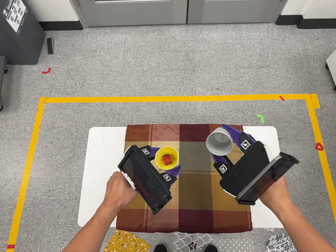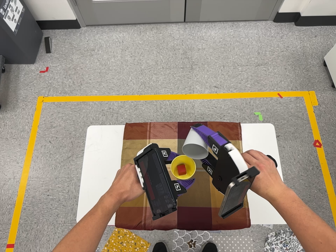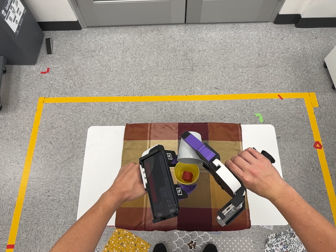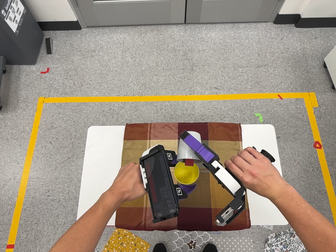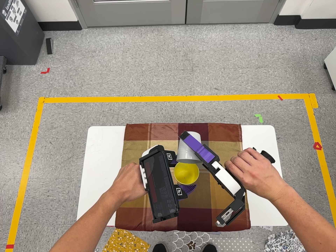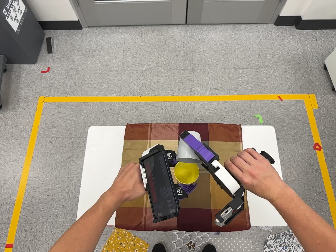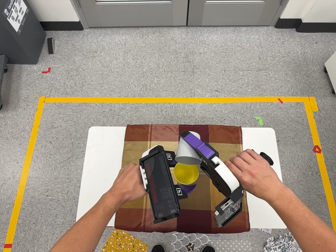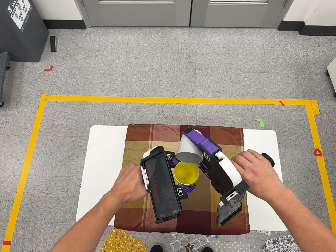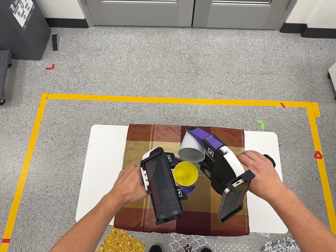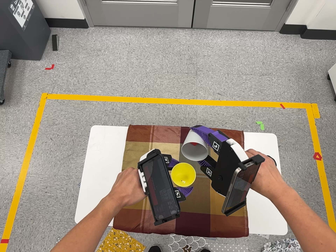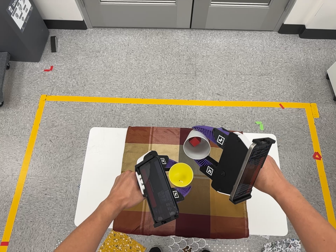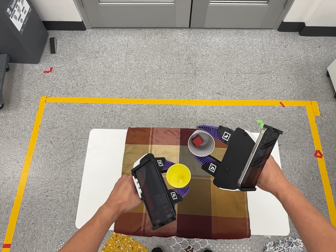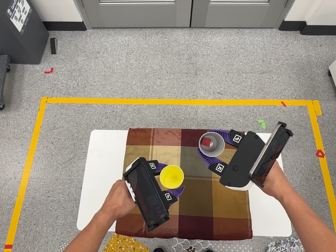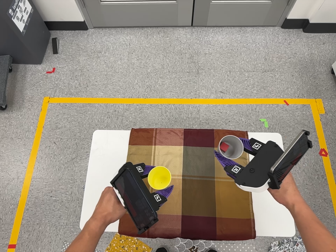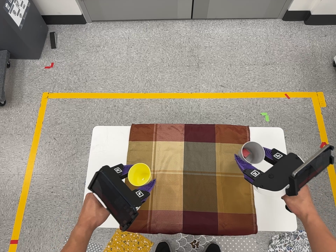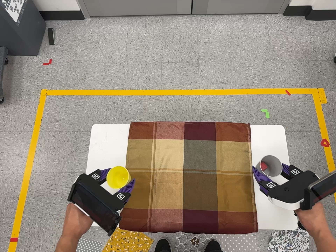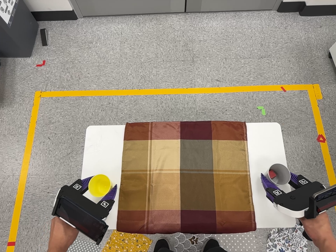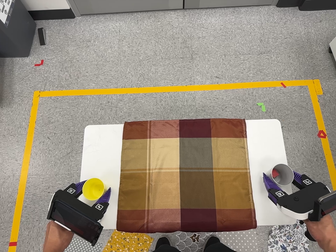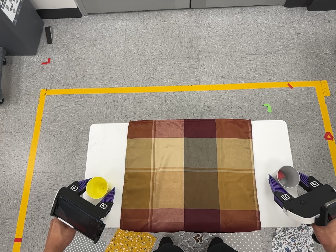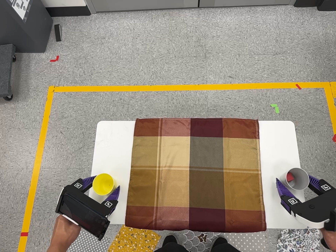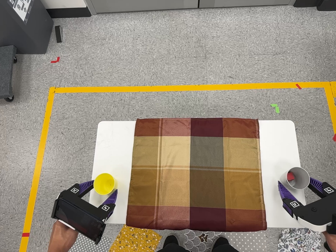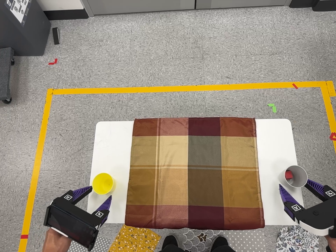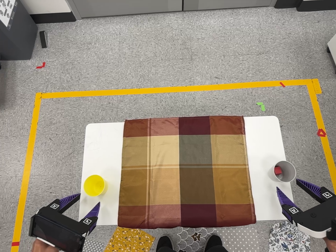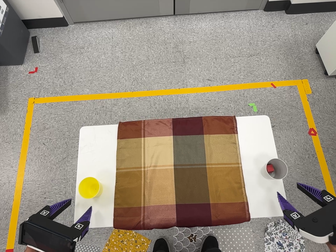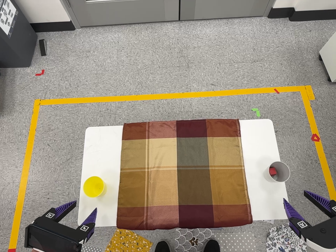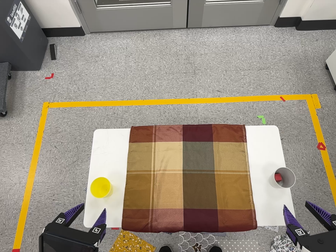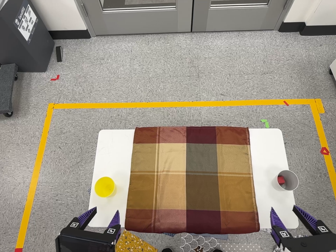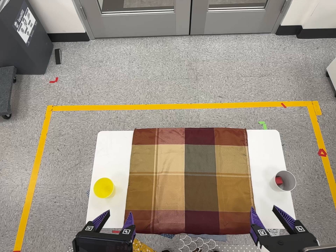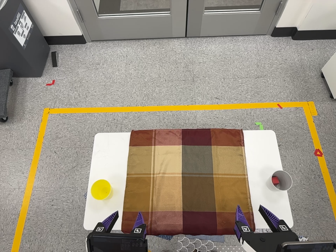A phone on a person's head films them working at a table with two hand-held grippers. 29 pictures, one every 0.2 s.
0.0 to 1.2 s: The camera keeps its place and its aim.
1.2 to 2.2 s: The camera shifts only a little, or ends up much as it began.
2.2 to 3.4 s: The camera travels forward, about 6 cm, so what stands in front looms larger.
3.4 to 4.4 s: The camera shifts only a little, or ends up much as it began.
4.4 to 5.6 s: The camera travels backward and toward the bottom of its view, about 8 cm, so what stands in front gets smaller.
The film runs backward here.
